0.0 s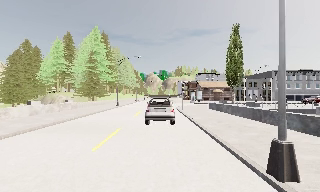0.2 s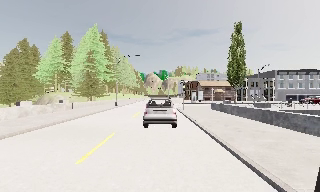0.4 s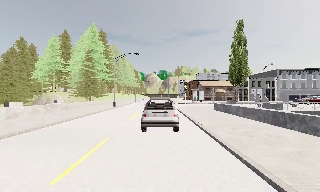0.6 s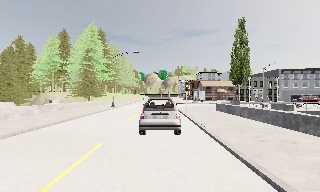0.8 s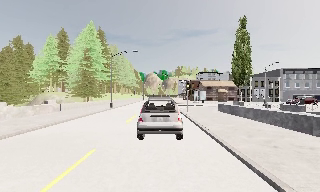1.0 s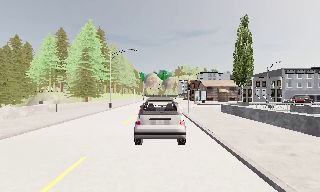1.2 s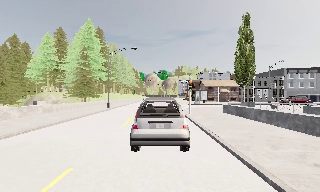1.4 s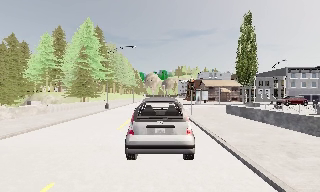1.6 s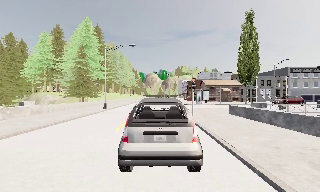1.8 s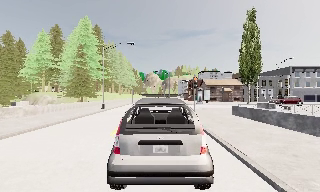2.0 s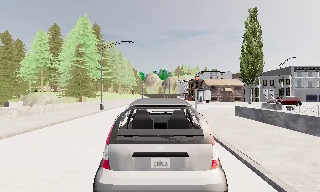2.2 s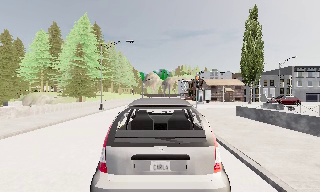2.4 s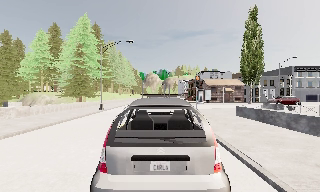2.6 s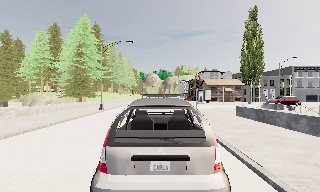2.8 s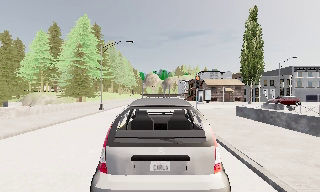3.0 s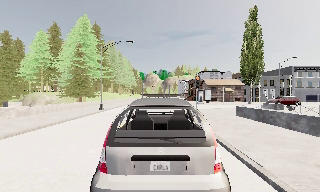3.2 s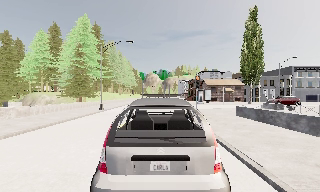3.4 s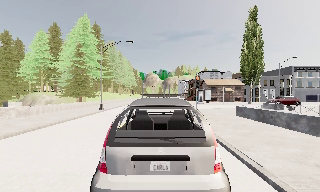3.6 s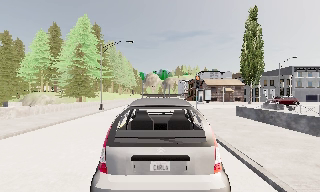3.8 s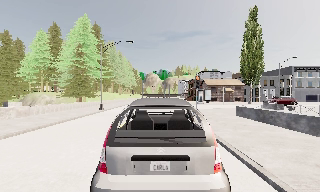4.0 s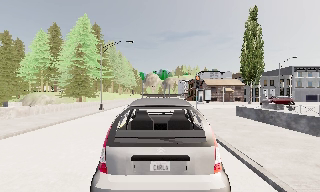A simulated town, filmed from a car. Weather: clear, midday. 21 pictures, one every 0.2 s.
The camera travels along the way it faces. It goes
forward.
0.0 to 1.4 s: The camera travels forward, about 5 m, so what stands in front looms larger.
1.4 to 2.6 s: The camera travels forward, about 2 m, so what stands in front looms larger. It loses speed.
2.6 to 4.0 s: The camera keeps its place and its aim.
The film runs forward here.
